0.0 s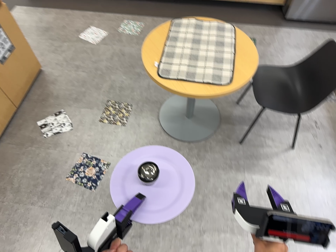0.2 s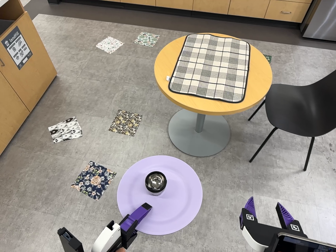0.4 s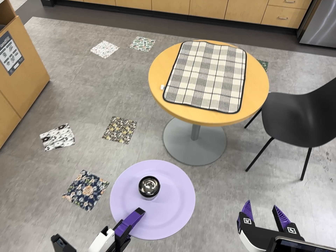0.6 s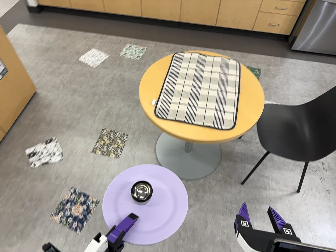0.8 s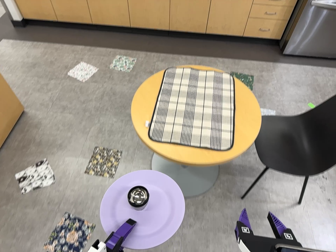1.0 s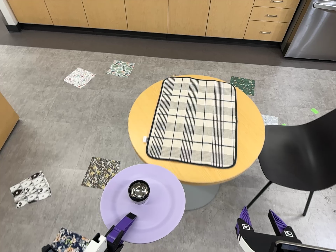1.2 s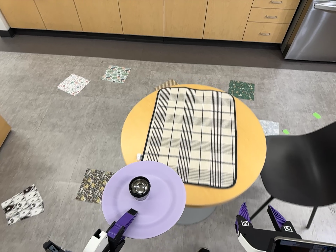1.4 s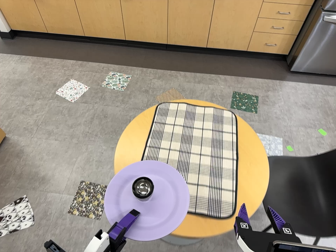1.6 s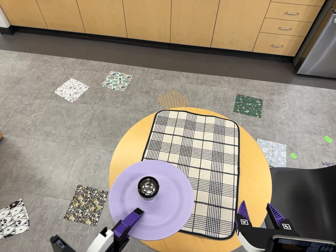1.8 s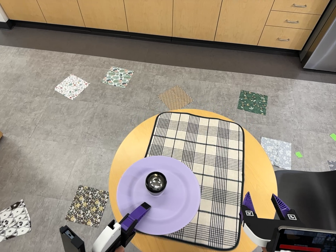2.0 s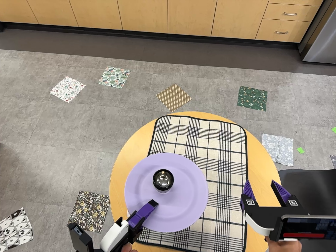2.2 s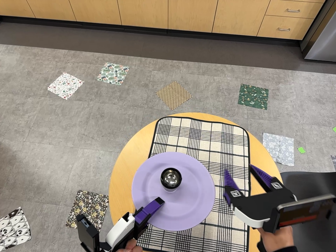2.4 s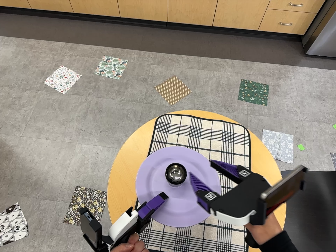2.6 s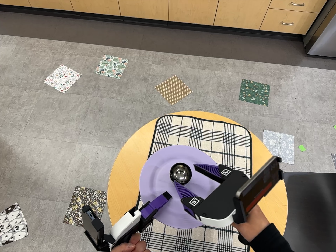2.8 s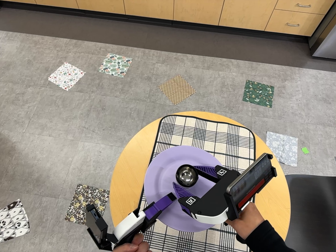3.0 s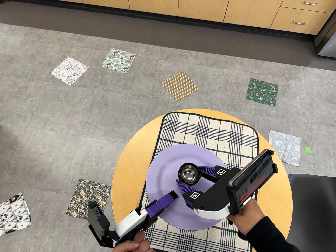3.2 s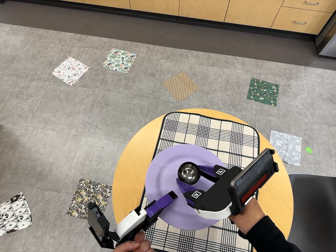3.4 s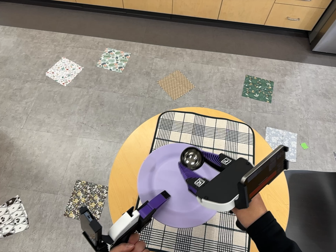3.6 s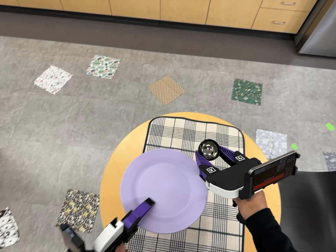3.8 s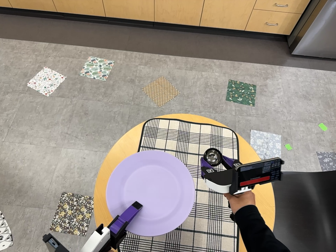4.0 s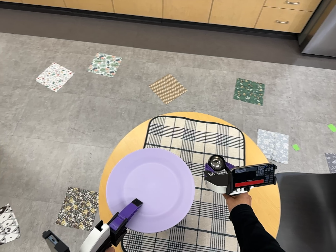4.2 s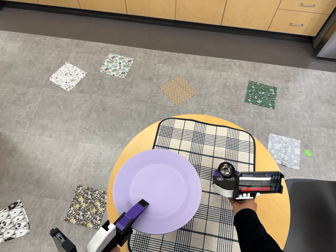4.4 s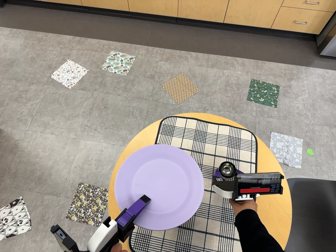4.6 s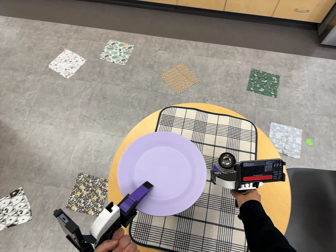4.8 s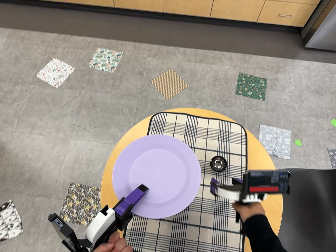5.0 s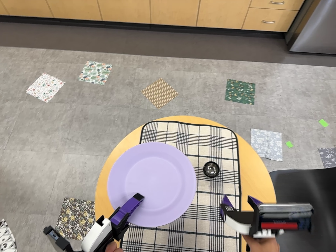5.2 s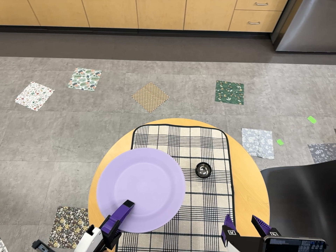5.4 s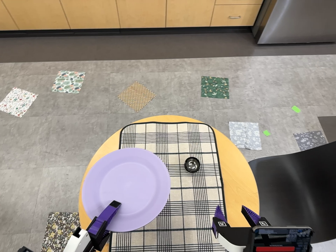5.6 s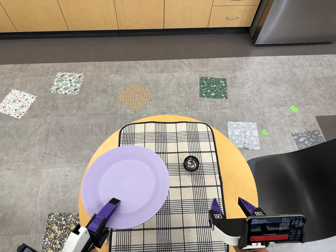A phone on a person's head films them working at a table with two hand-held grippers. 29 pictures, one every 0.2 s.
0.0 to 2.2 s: The camera travels toward the top of its view and forward, about 100 cm, so close, fixed things drift downward.
2.2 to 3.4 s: The camera travels toward the top of its view, about 6 cm.
3.4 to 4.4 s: The camera shifts only a little, or ends up much as it began.
4.4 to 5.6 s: The camera rolls about its line of sight by about 10 degrees, and the scene rotates counterclockwise.
The film runs forward here.
